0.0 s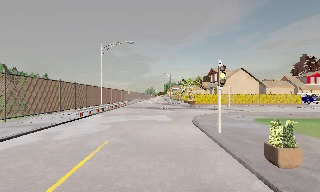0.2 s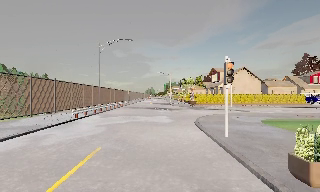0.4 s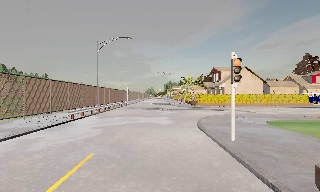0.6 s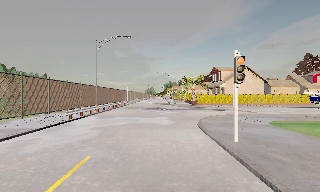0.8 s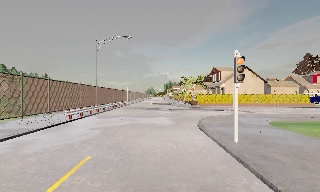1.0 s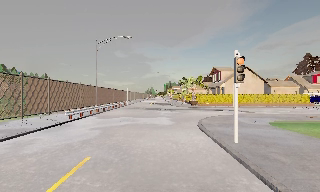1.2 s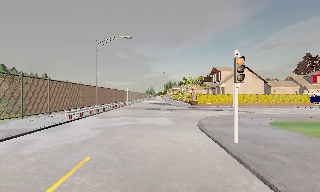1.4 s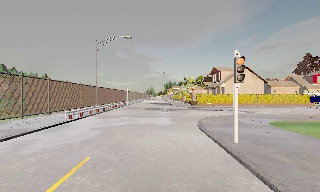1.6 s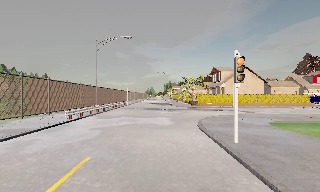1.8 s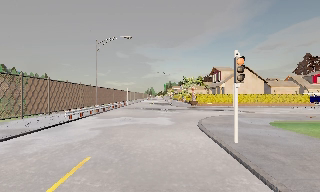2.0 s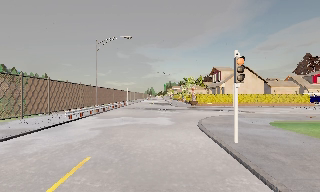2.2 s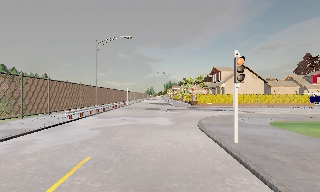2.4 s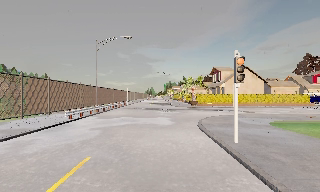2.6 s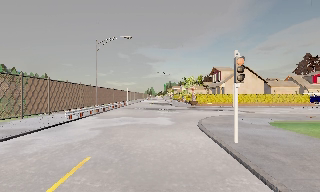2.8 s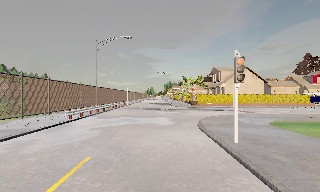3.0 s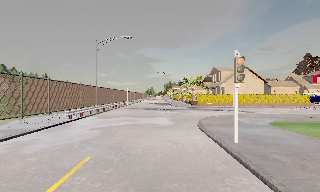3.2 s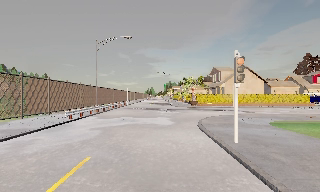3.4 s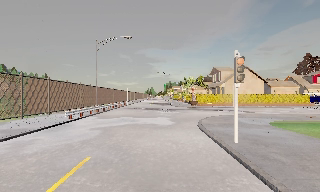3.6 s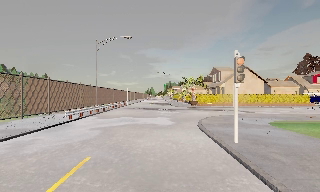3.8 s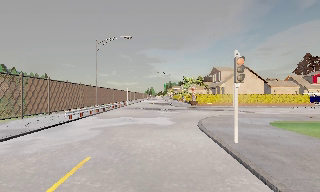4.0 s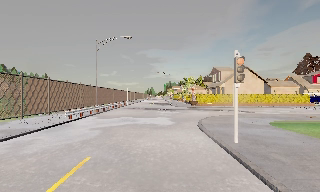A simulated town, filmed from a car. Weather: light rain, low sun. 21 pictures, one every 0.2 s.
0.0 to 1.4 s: The camera travels forward, about 1.5 m, so what stands in front looms larger. It loses speed.
1.4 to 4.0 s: The camera keeps its place and its aim.
The film runs forward here.
